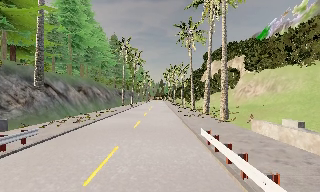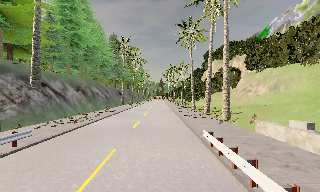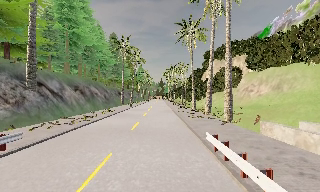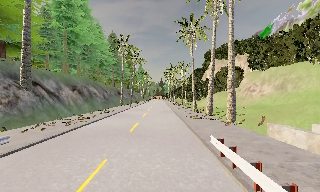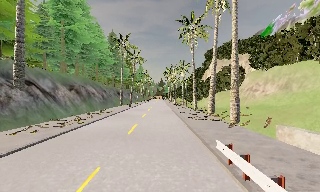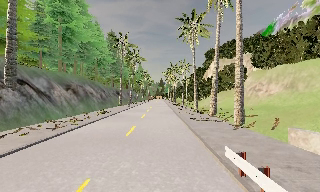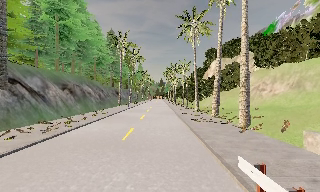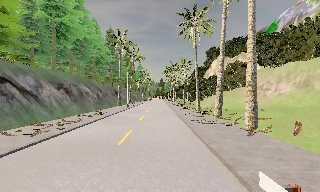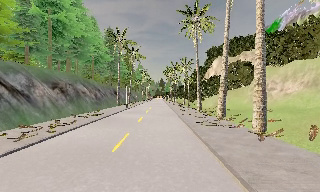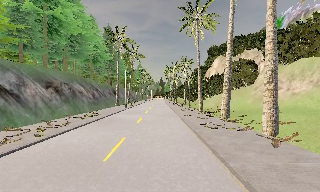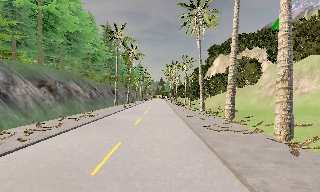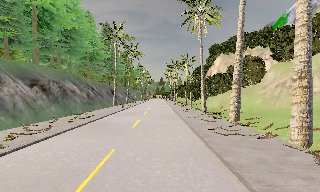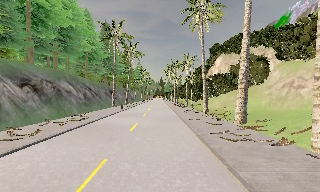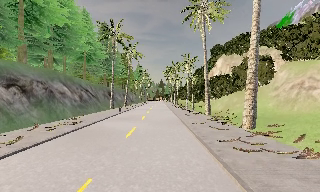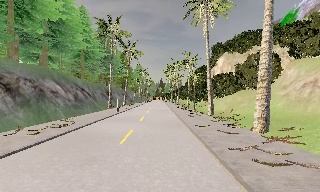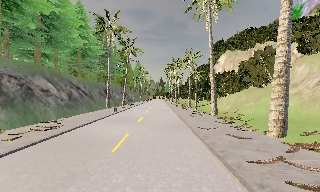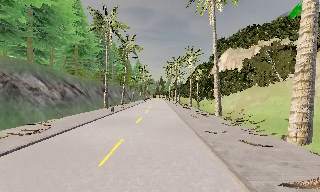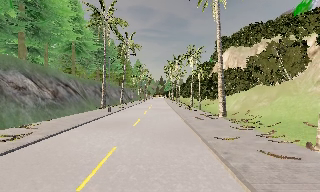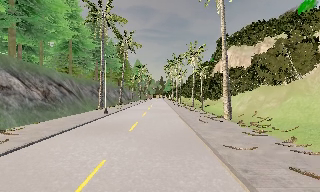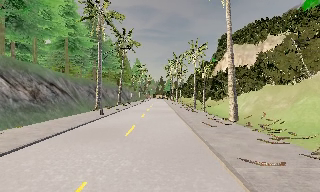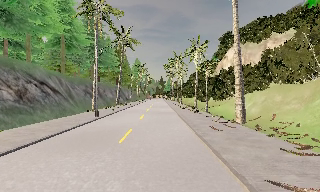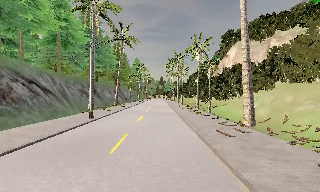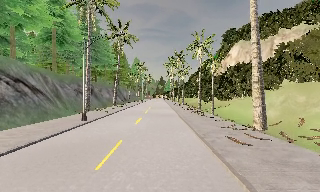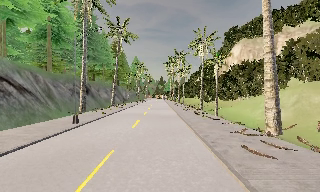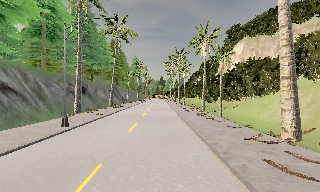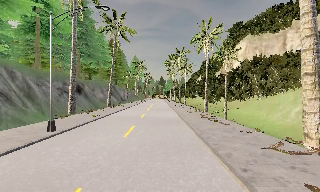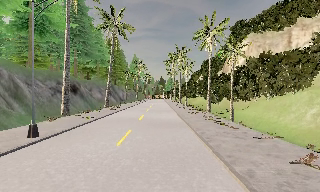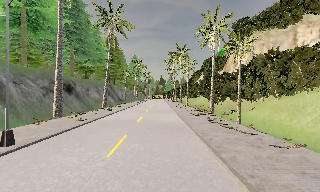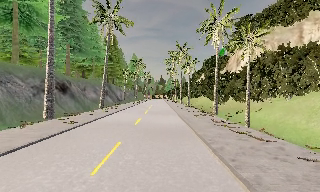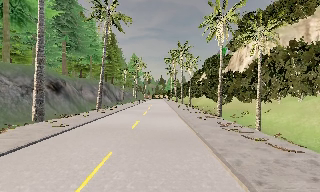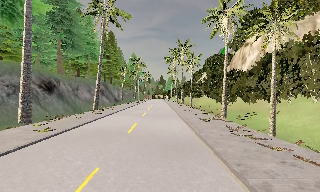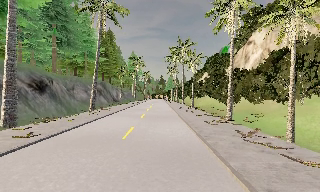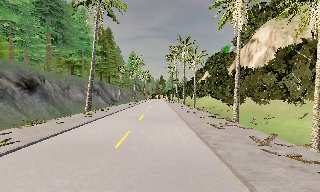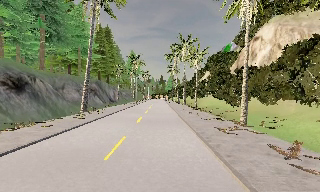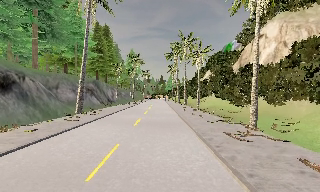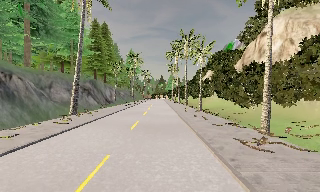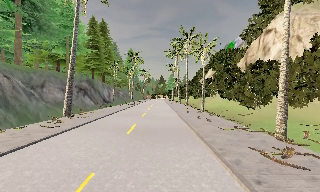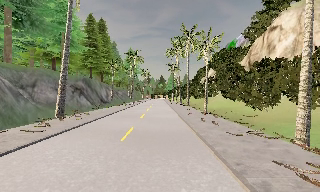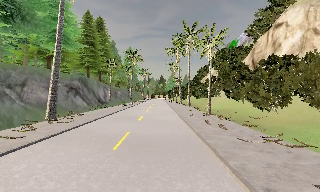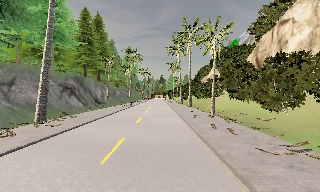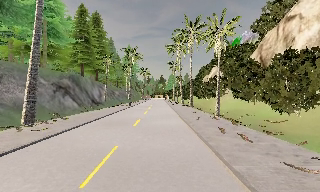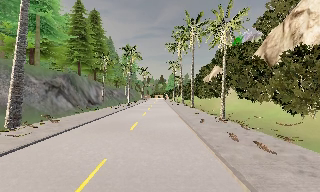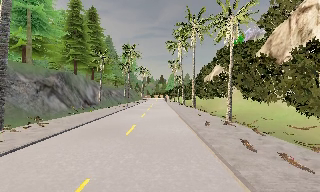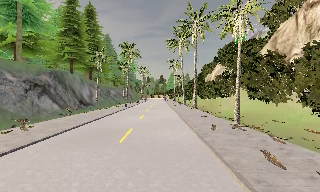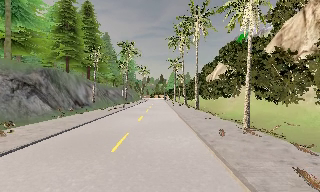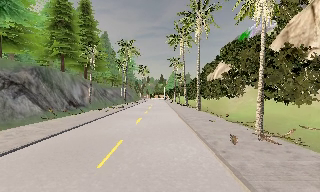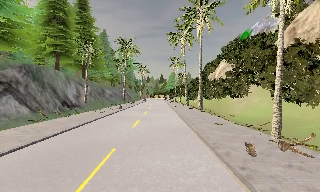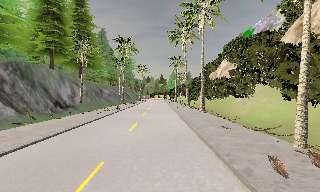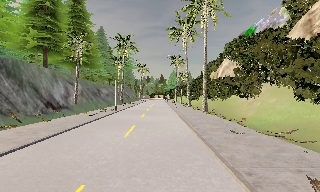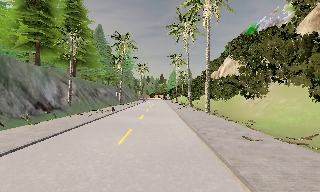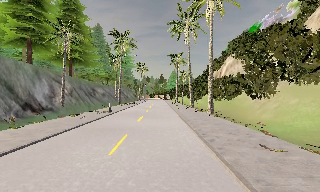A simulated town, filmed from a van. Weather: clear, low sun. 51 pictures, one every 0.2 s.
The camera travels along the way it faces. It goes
forward.
0.0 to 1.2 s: The camera travels forward, about 4 m, so what stands in front looms larger. It gains speed.
1.2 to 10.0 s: The camera travels forward, about 60 m, so what stands in front looms larger.
The film runs forward here.
